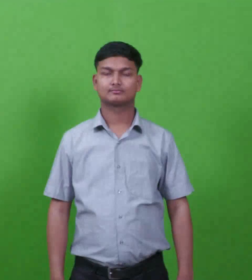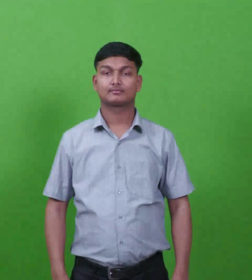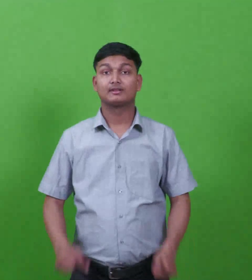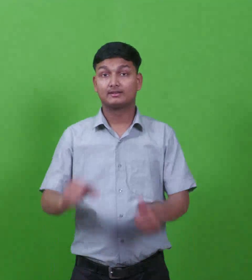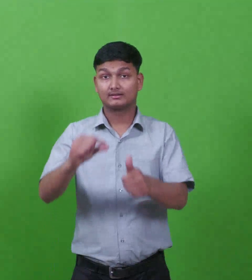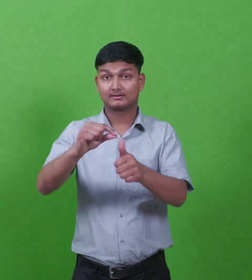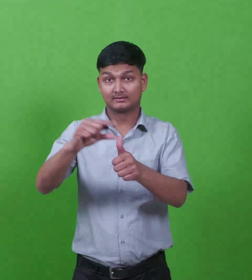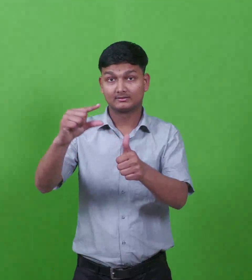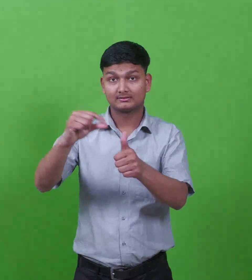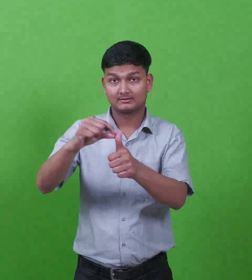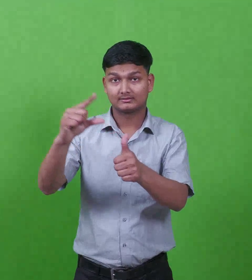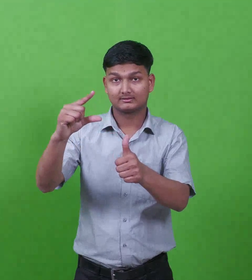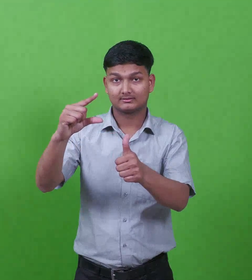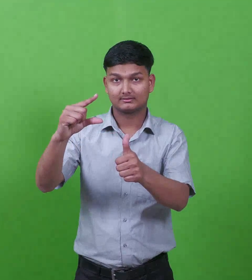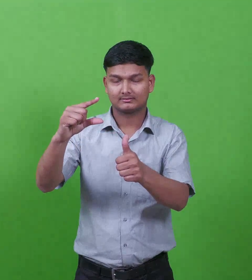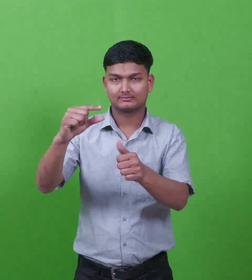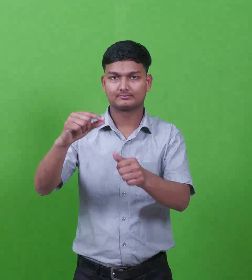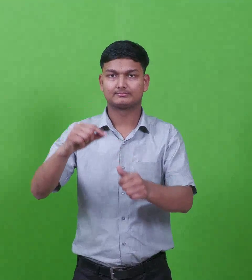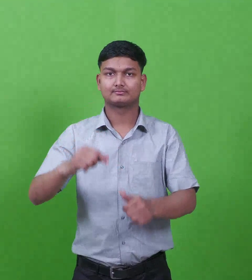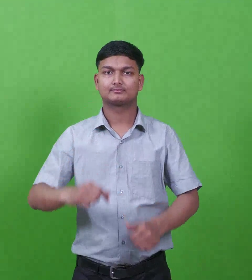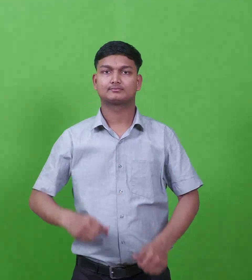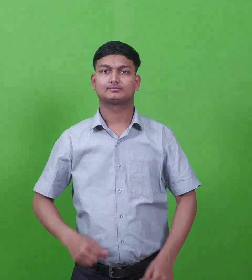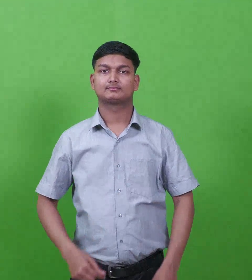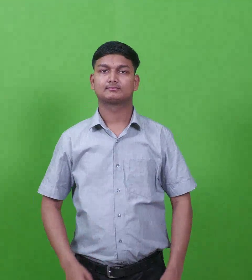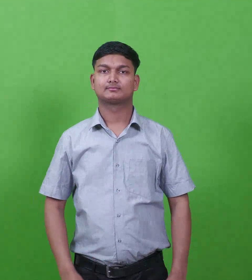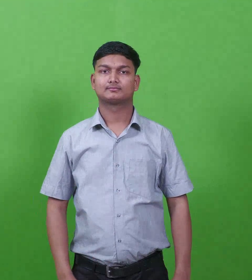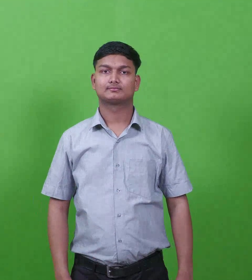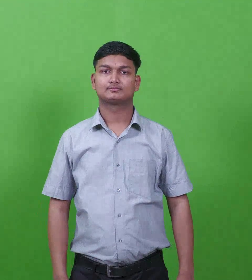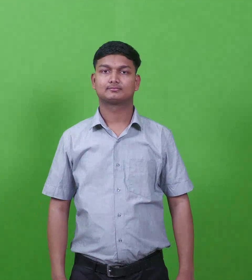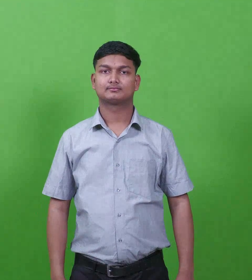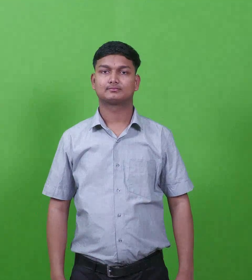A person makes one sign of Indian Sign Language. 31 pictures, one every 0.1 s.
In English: gethsemane
